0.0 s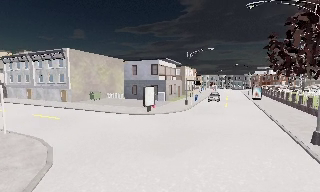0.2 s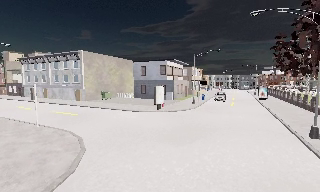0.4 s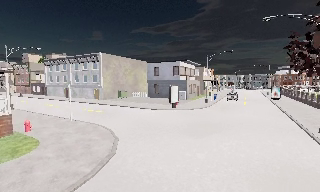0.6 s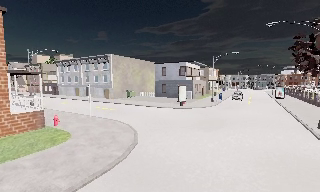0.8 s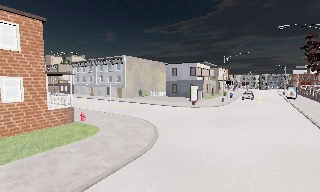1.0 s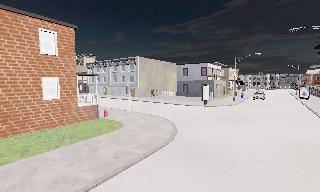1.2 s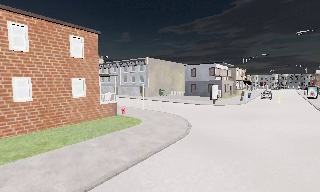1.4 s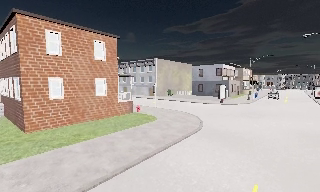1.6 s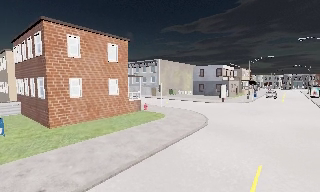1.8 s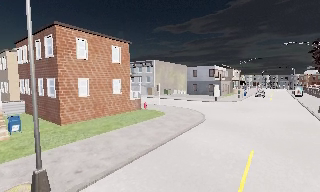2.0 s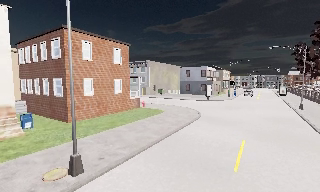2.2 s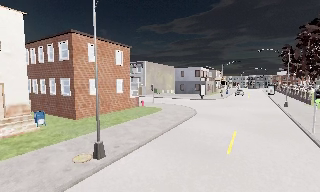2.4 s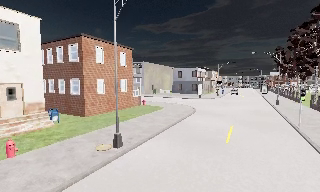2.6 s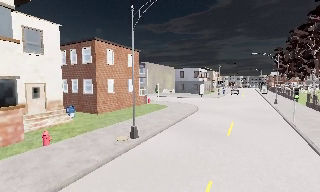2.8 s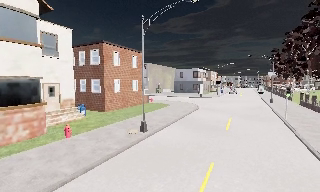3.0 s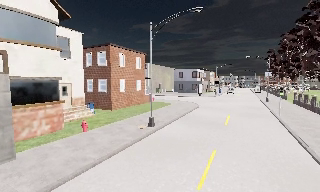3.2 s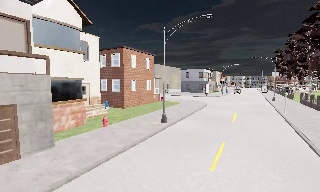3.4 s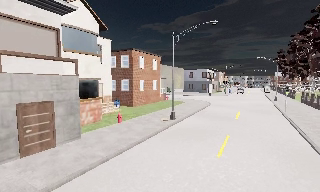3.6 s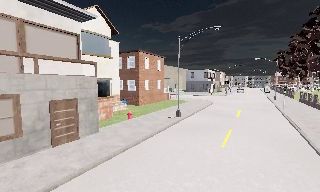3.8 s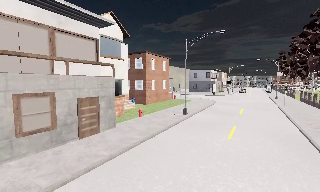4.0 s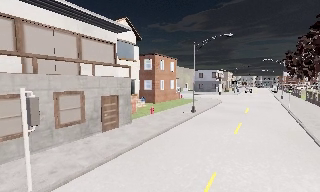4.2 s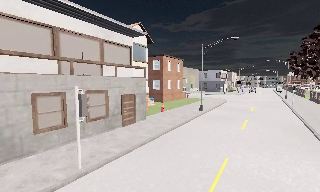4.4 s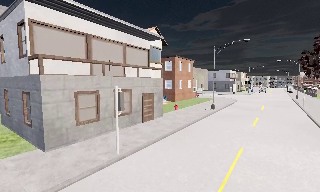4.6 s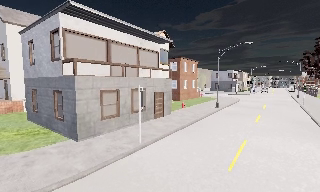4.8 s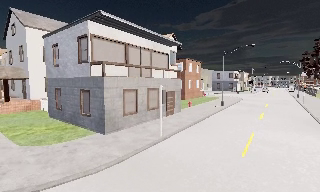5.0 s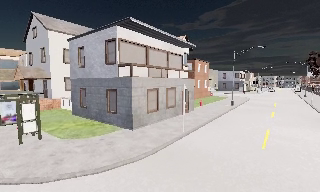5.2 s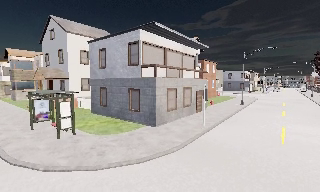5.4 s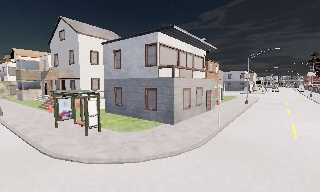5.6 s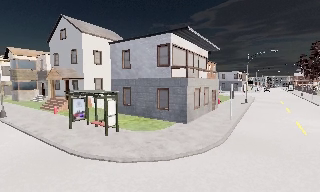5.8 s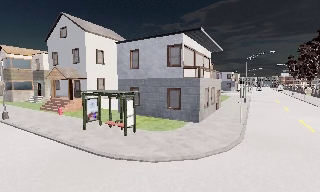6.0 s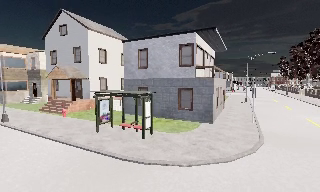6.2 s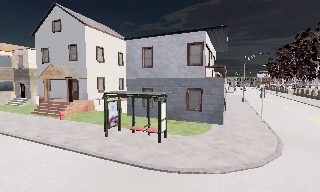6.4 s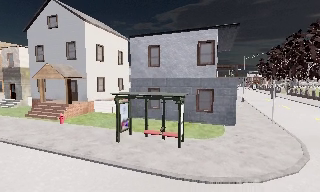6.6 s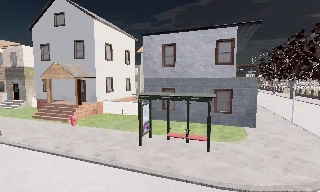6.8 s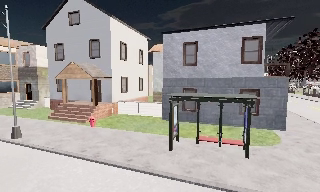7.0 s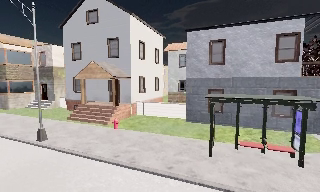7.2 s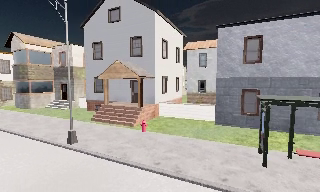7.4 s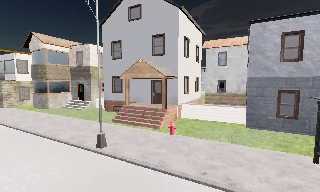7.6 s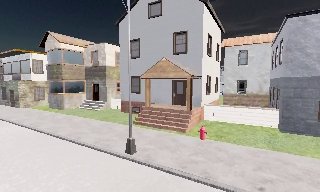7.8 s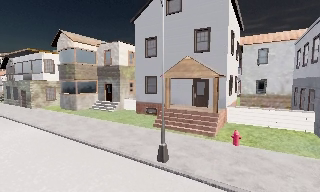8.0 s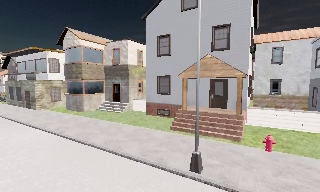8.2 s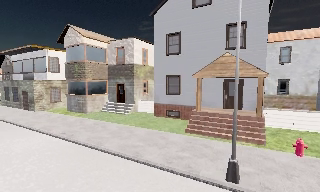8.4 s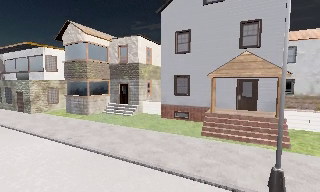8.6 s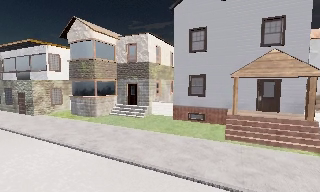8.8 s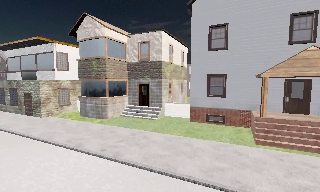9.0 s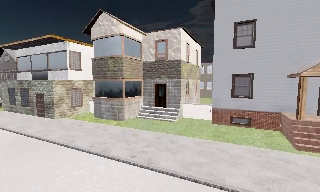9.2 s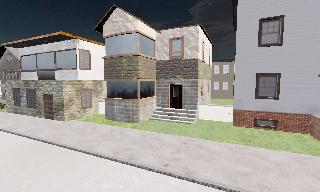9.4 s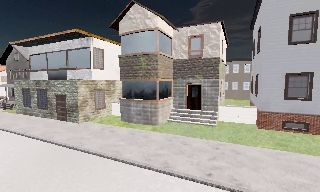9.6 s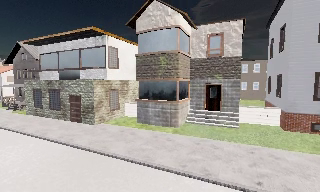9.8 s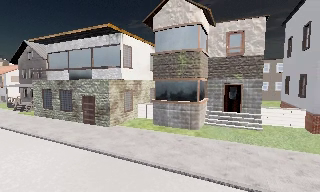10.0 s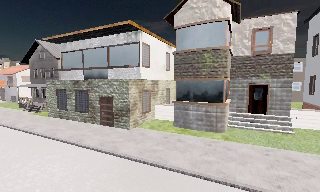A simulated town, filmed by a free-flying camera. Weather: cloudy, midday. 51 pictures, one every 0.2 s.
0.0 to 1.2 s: The camera swings to its left by about 15 degrees, and the scene slides to the right. It travels backward and to its left, about 8 m, so what stands in front gets smaller.
1.2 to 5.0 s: The camera travels backward and to its left, about 25 m, so what stands in front gets smaller.
5.0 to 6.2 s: The camera pans to its right, which is clockwise from overhead, by about 15 degrees. It travels to its left, about 10 m, so close, fixed things drift to the right.
6.2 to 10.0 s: The camera travels to its left and forward, about 30 m, so close, fixed things drift to the right.
The film runs backward here.
